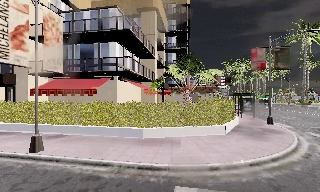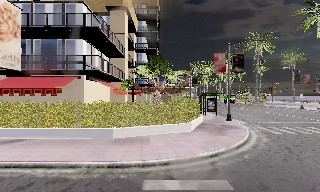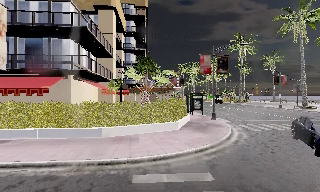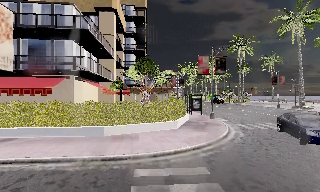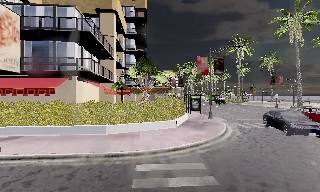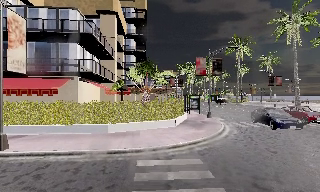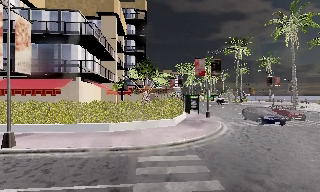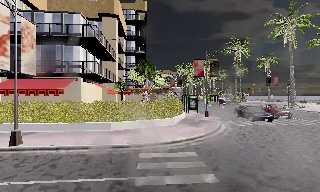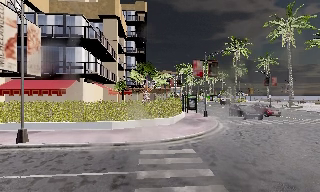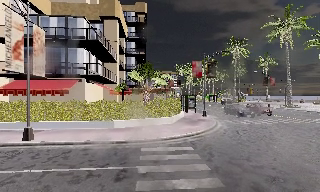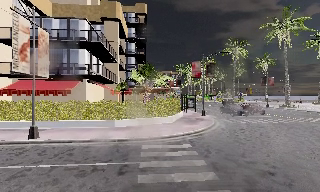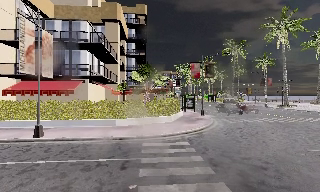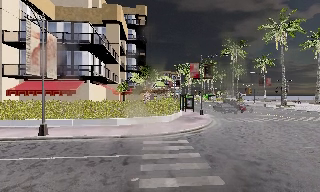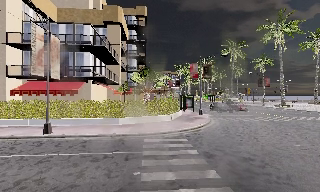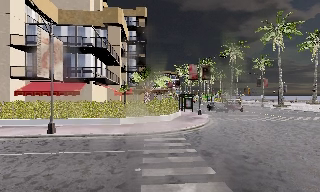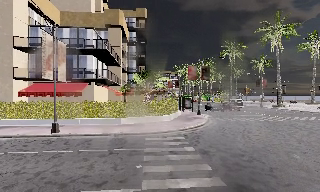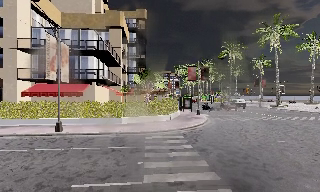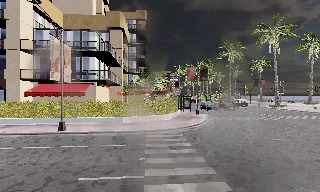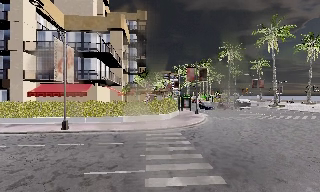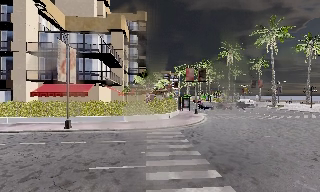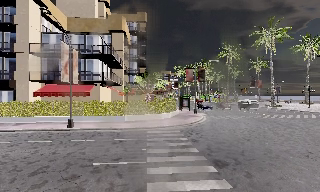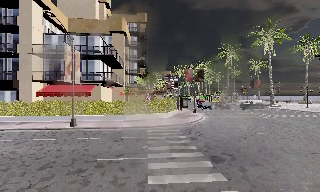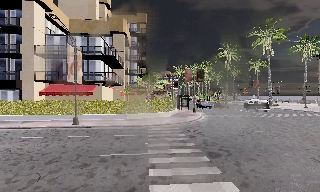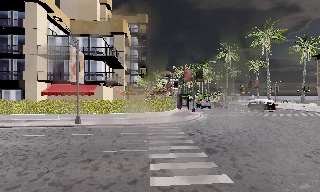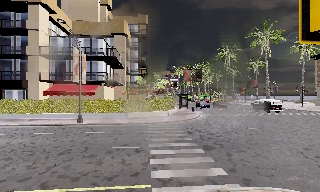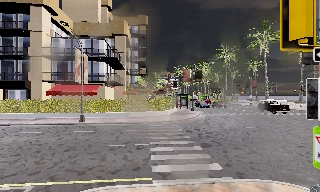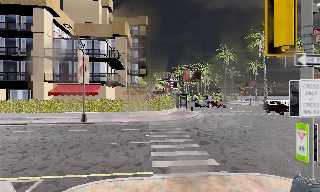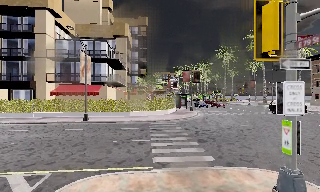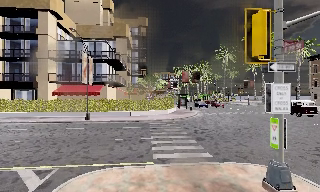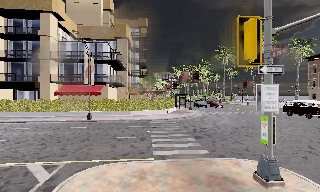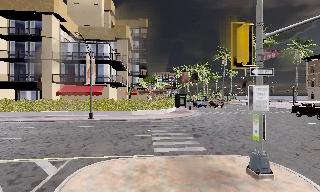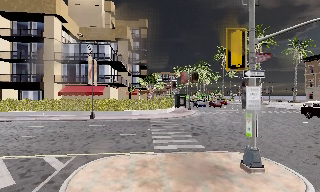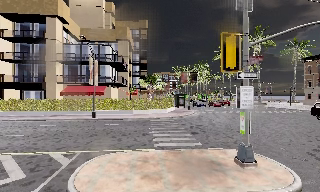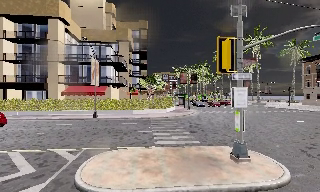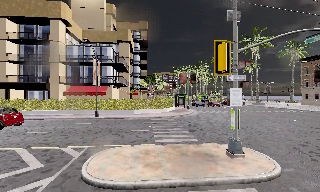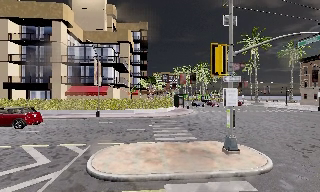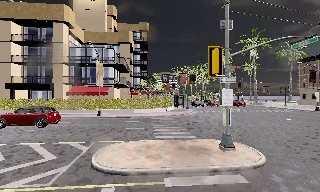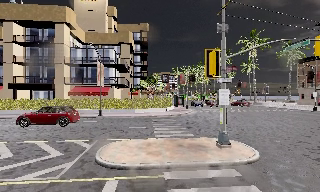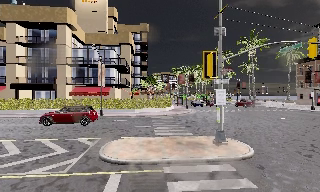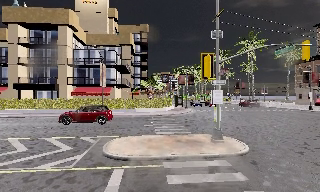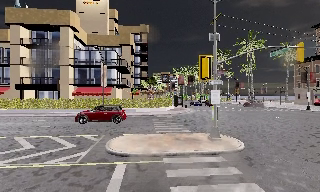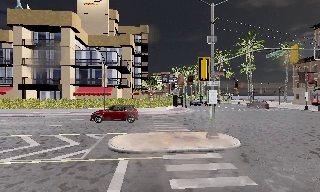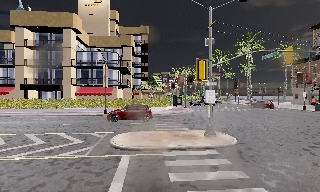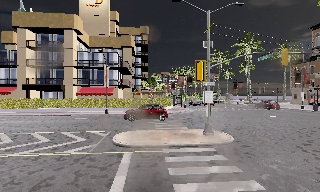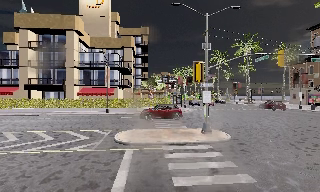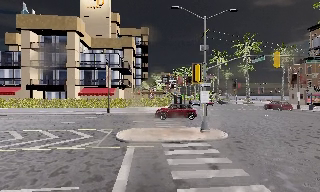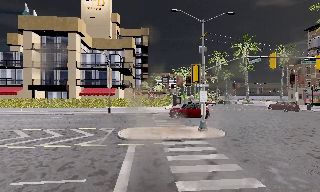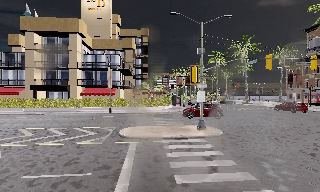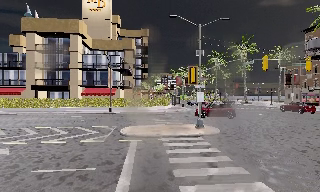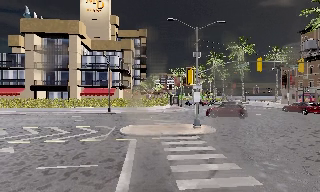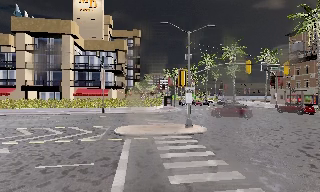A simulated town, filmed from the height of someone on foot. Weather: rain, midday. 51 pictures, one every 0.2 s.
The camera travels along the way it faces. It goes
backward.
0.0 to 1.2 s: The camera pans to its right, which is clockwise from overhead, by about 15 degrees. It travels backward, about 2 m, so what stands in front gets smaller.
1.2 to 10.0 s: The camera travels backward, about 17 m, so what stands in front gets smaller.
The film runs backward here.
